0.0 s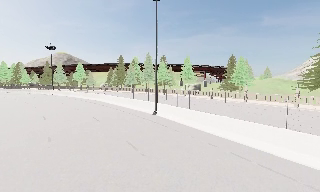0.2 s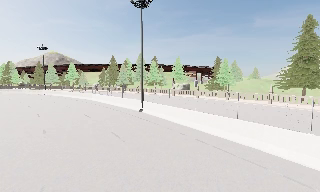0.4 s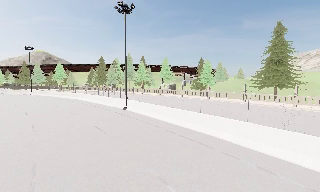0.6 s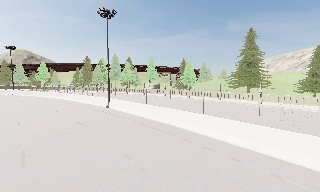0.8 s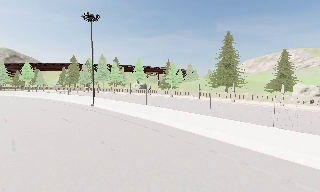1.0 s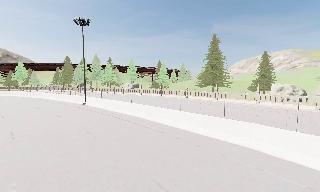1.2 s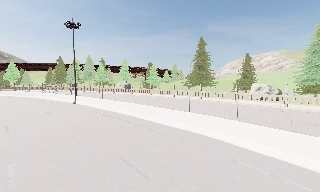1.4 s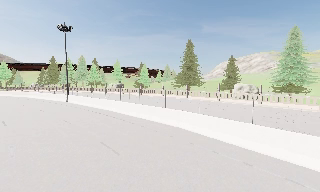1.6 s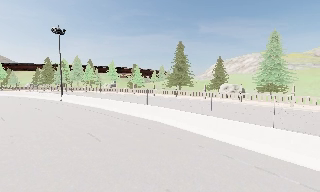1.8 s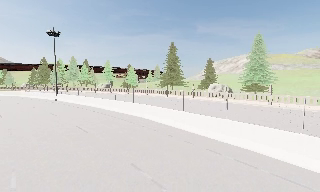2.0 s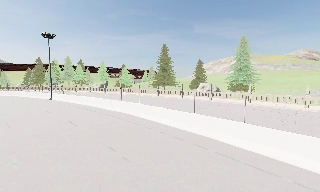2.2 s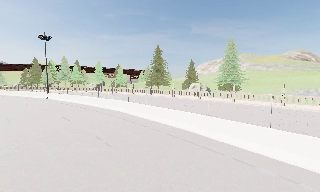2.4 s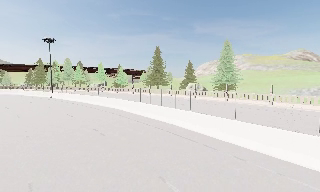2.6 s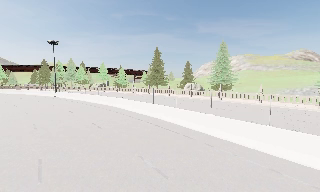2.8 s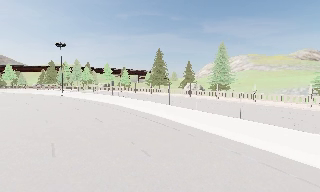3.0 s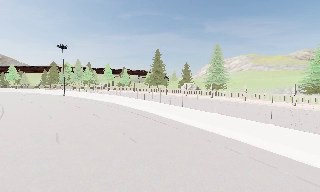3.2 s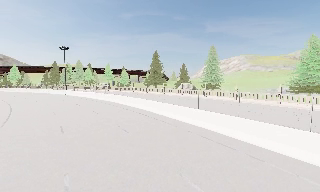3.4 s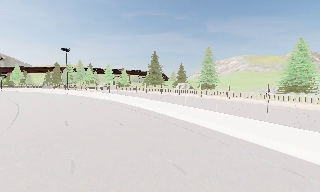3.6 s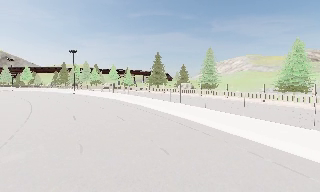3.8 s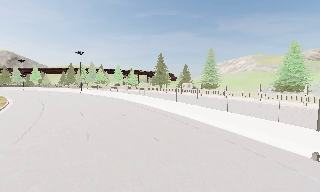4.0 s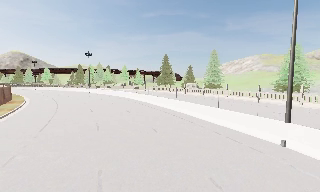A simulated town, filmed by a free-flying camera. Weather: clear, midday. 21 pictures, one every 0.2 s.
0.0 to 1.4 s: The camera swings to its right by about 20 degrees, and the scene slides to the left. It travels backward and to its right, about 14 m, so what stands in front gets smaller.
1.4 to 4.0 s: The camera travels backward and to its right, about 25 m, so what stands in front gets smaller.
The film runs forward here.
